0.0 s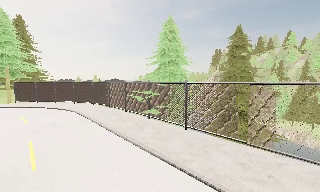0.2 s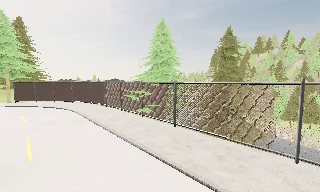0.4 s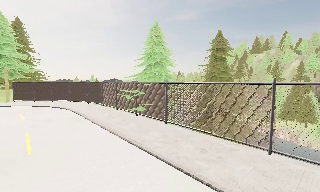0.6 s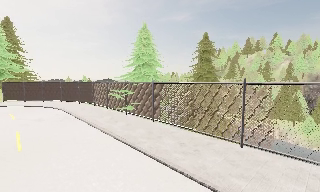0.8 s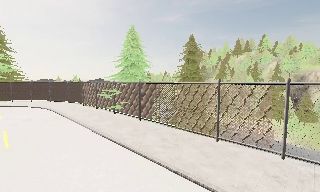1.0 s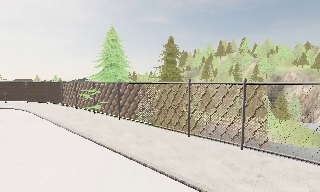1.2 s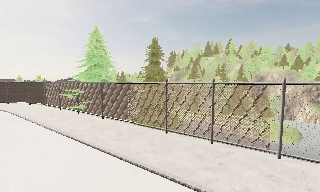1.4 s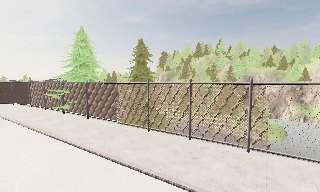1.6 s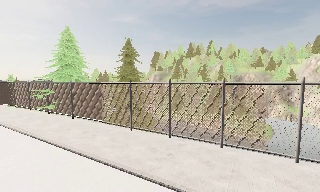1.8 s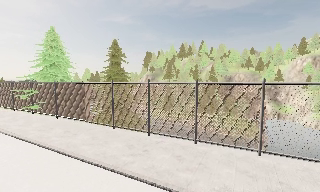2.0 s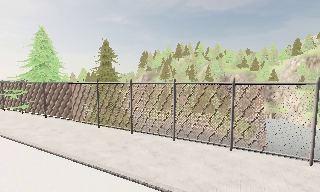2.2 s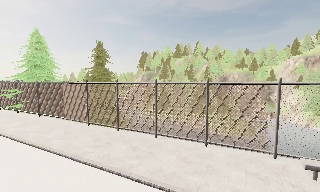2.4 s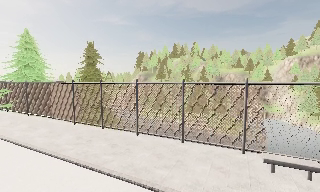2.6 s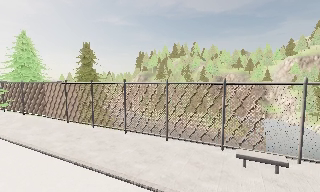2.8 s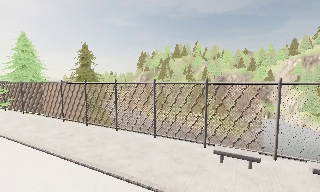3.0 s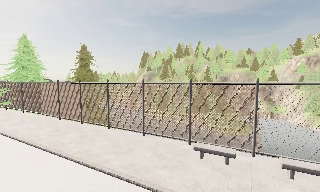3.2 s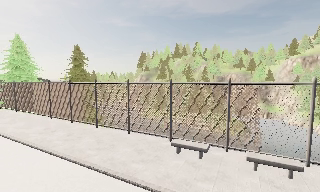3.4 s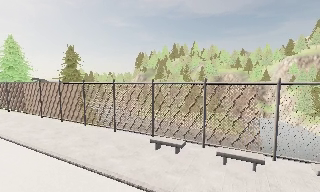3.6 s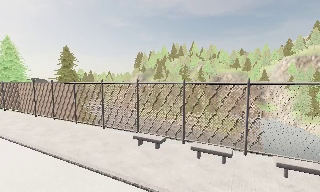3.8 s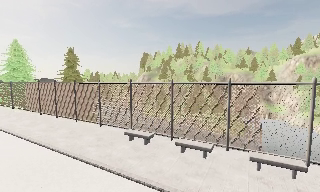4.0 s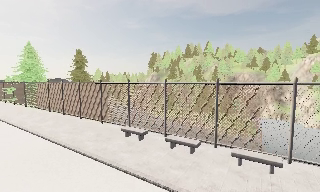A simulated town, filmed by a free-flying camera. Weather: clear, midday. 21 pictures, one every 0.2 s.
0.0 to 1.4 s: The camera pans to its right, which is clockwise from overhead, by about 15 degrees. It travels to its right and backward, about 6 m, so close, fixed things drift to the left.
1.4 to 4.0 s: The camera travels to its right and backward, about 12 m, so close, fixed things drift to the left.
The film runs backward here.
